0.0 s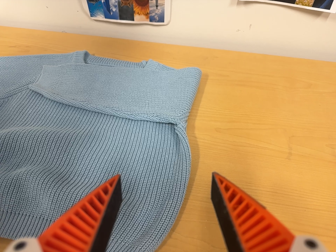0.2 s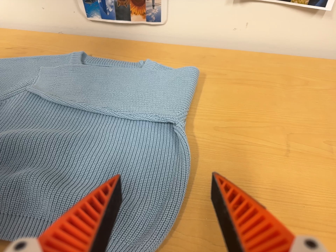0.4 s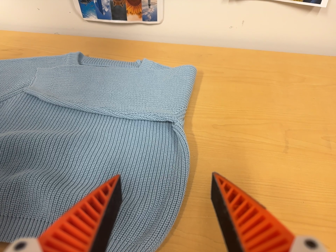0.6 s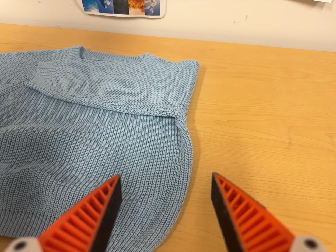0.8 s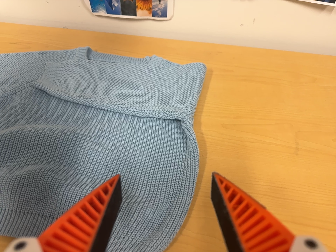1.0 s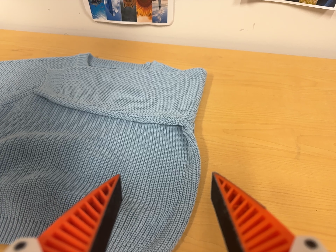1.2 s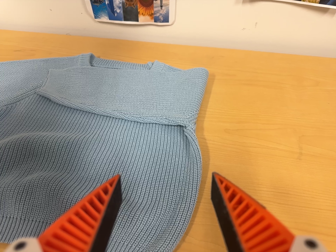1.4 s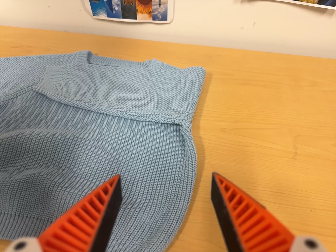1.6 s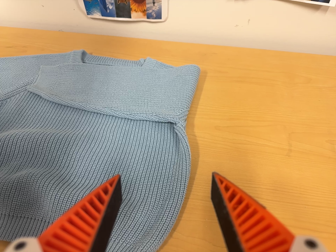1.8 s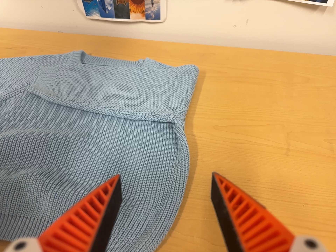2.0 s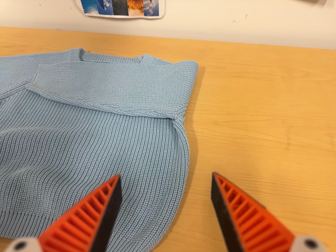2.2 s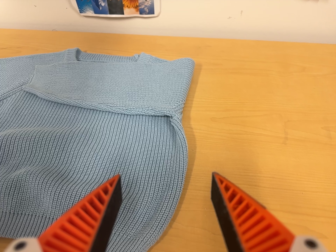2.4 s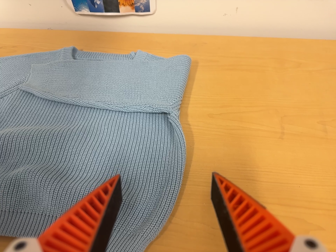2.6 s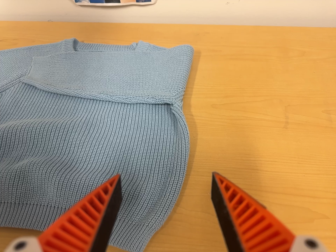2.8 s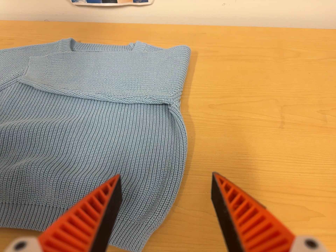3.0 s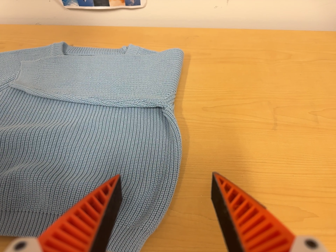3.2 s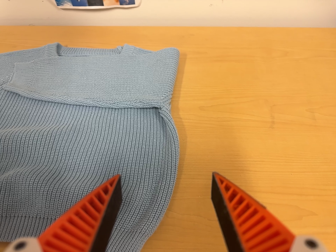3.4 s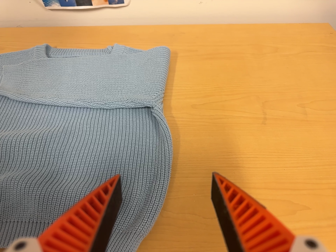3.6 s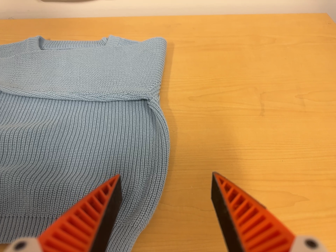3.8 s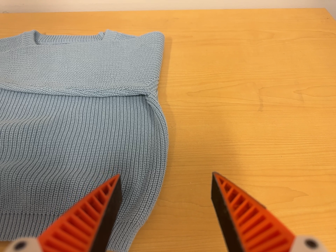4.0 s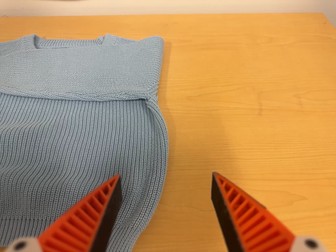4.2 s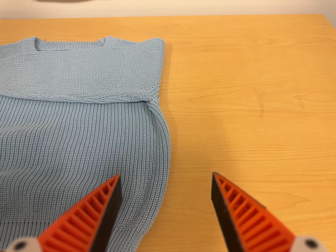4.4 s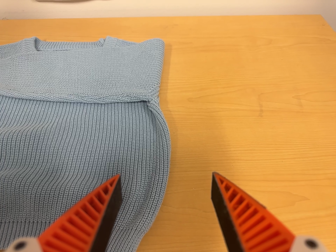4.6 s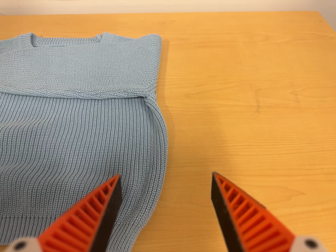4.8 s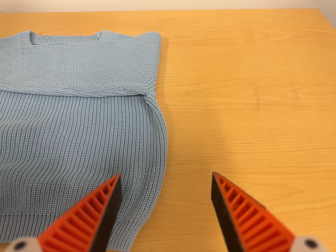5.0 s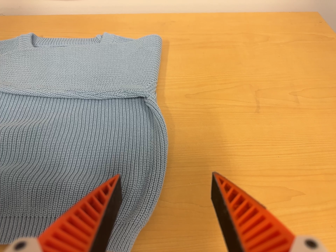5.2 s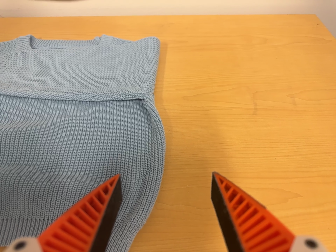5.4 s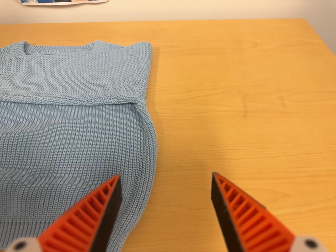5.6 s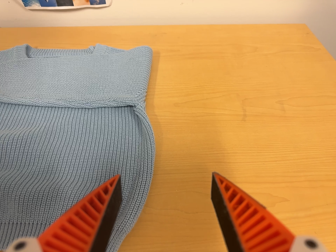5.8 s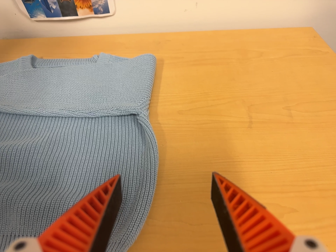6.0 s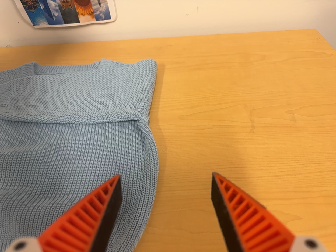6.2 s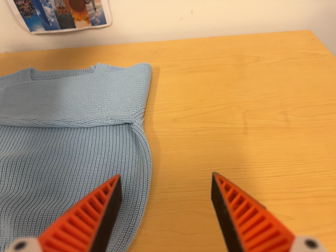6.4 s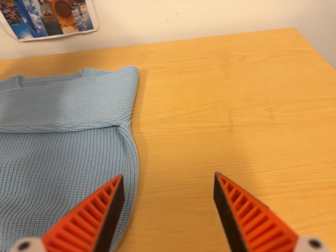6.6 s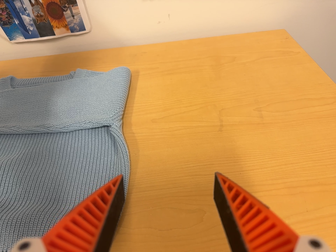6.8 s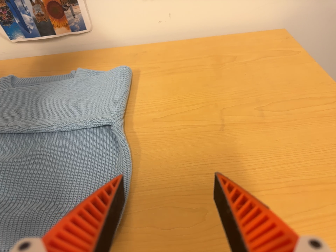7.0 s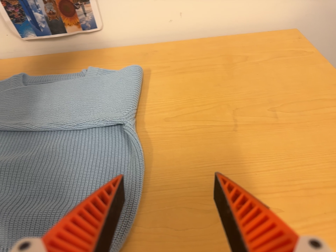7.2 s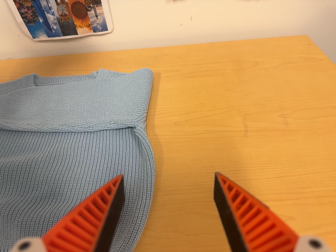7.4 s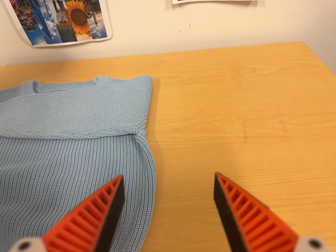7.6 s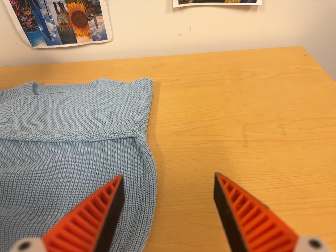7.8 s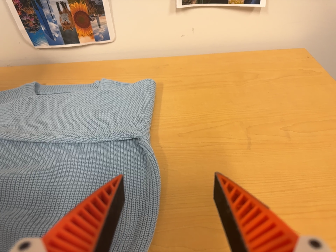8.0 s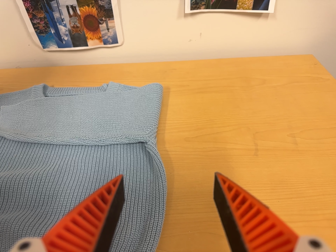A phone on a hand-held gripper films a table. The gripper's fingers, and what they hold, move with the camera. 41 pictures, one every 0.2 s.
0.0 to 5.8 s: The camera rolls about its line of sight by about 10 degrees, and the scene rotates counterclockwise.
5.8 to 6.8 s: The camera travels to its right, about 5 cm, so close, fixed things drift to the left.
6.8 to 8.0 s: The camera travels to its left, about 6 cm, so close, fixed things drift to the right.
The film runs forward here.
